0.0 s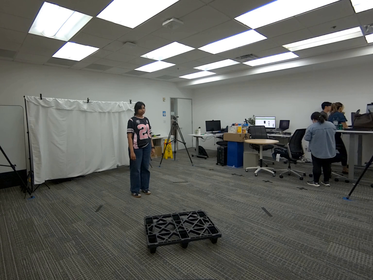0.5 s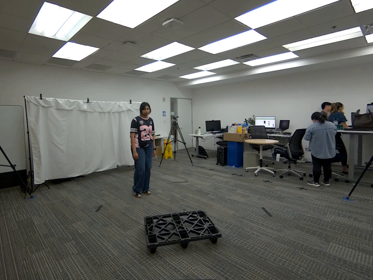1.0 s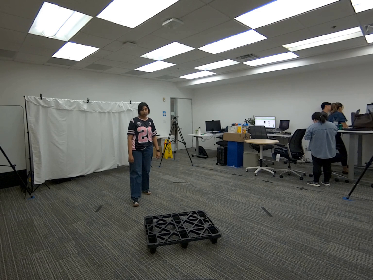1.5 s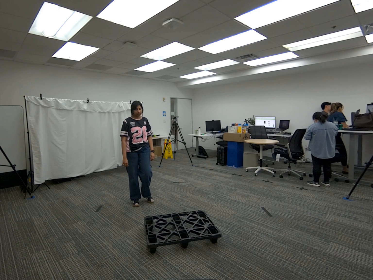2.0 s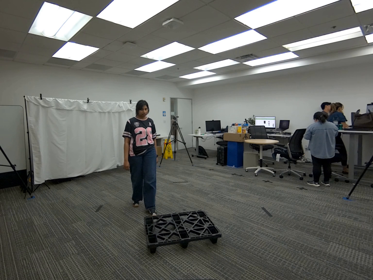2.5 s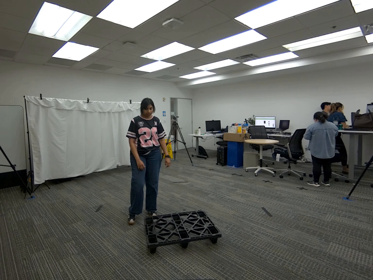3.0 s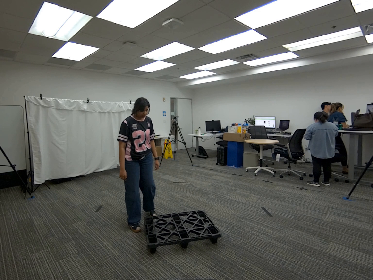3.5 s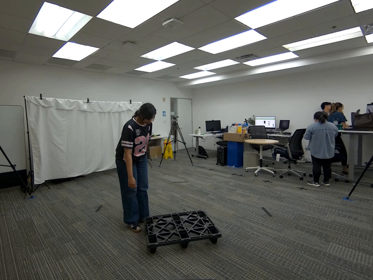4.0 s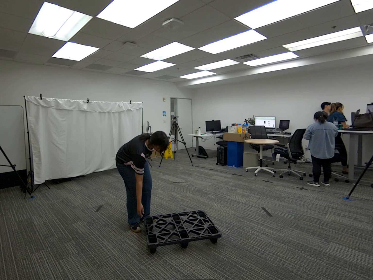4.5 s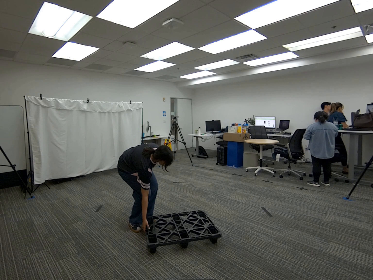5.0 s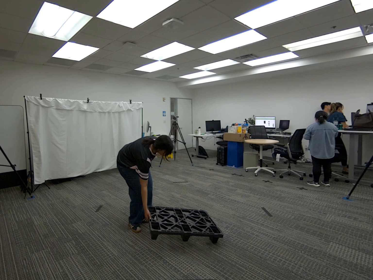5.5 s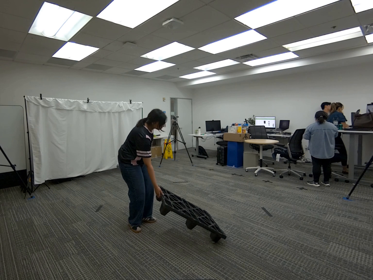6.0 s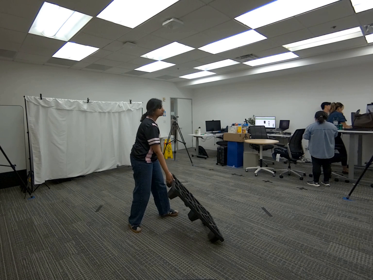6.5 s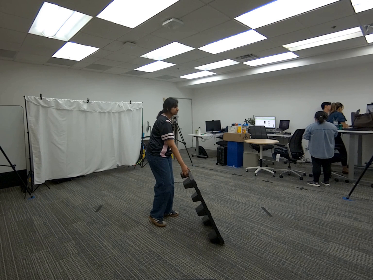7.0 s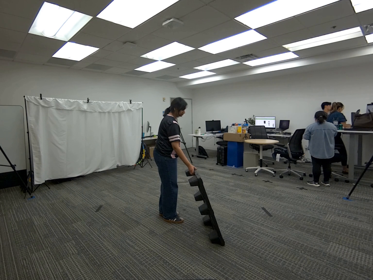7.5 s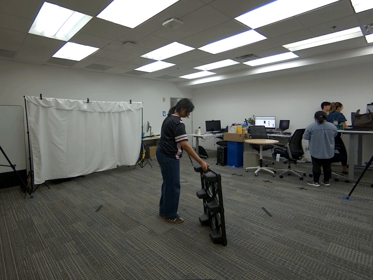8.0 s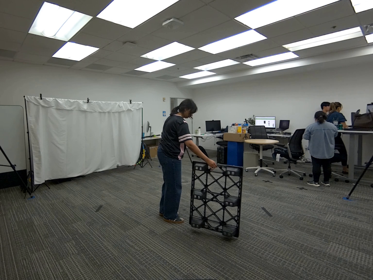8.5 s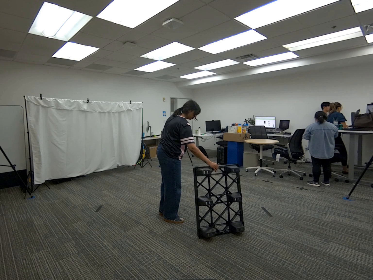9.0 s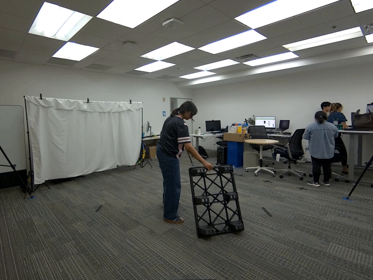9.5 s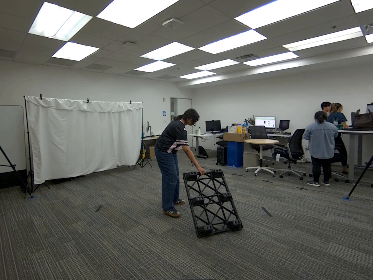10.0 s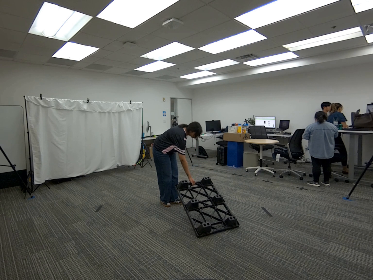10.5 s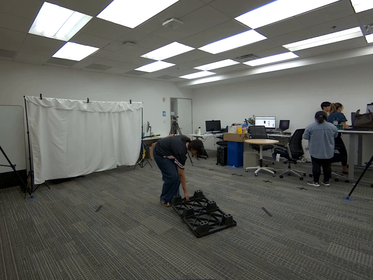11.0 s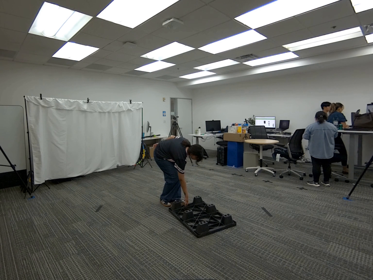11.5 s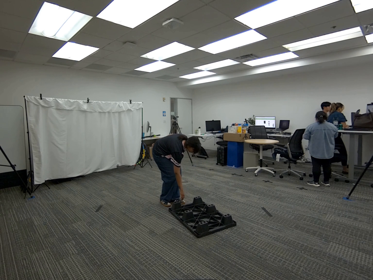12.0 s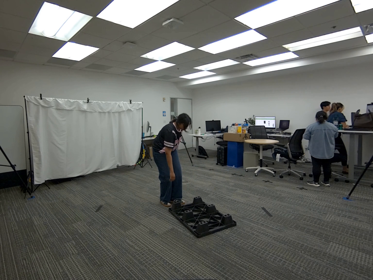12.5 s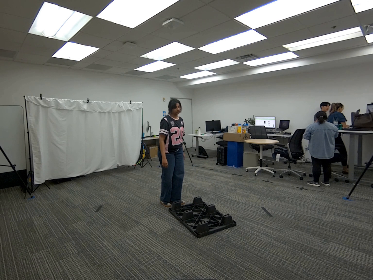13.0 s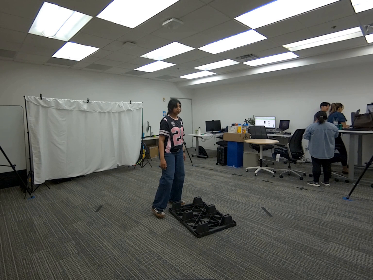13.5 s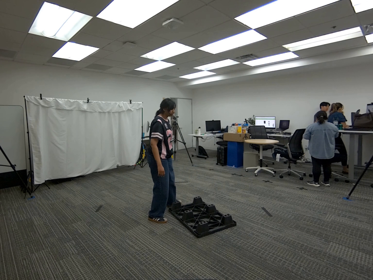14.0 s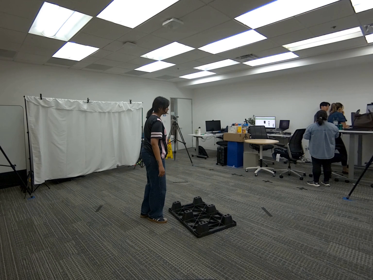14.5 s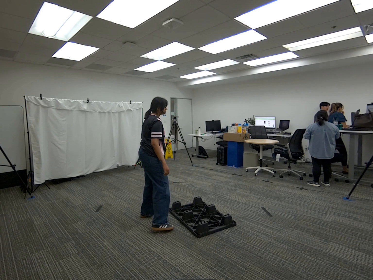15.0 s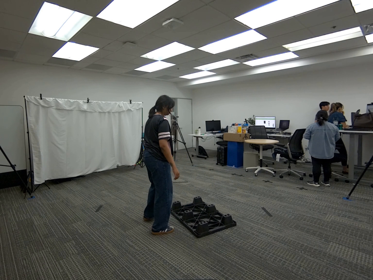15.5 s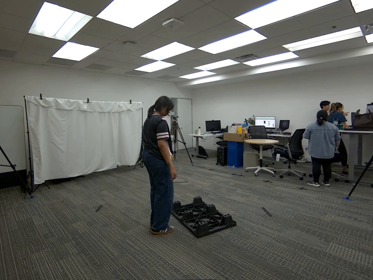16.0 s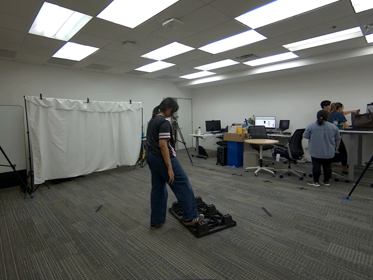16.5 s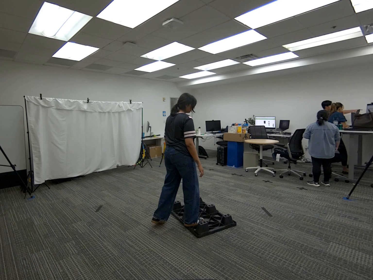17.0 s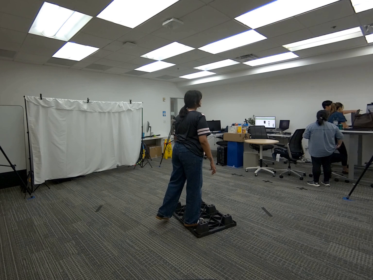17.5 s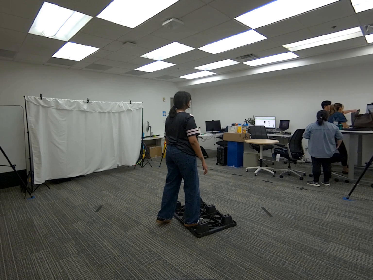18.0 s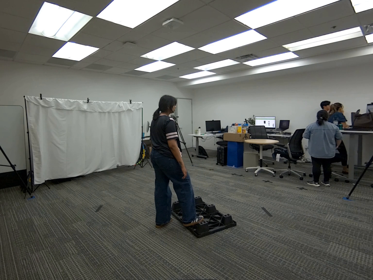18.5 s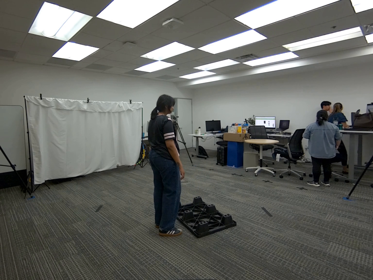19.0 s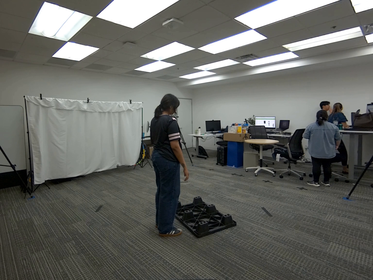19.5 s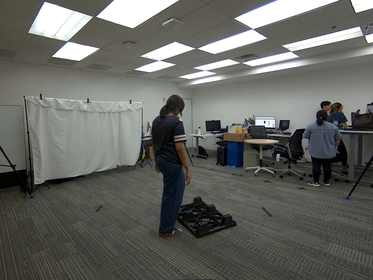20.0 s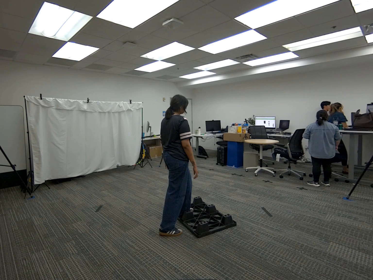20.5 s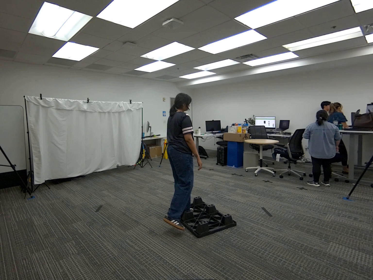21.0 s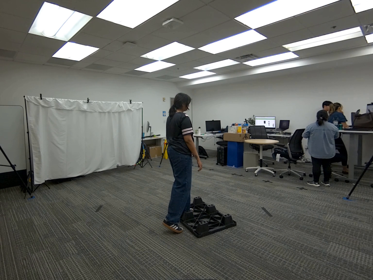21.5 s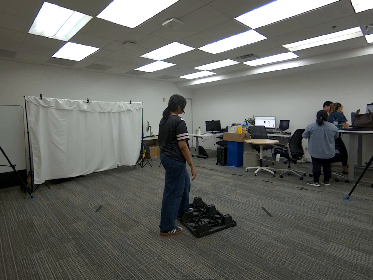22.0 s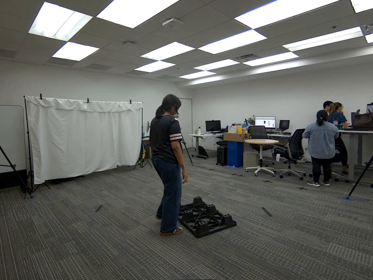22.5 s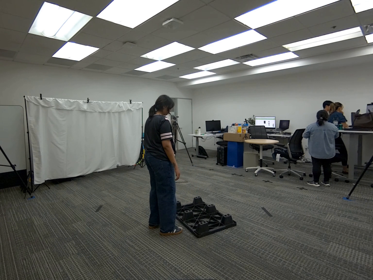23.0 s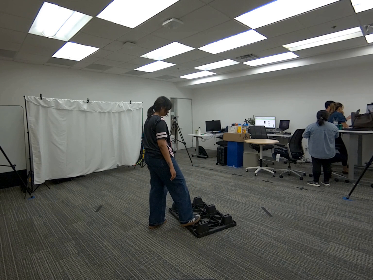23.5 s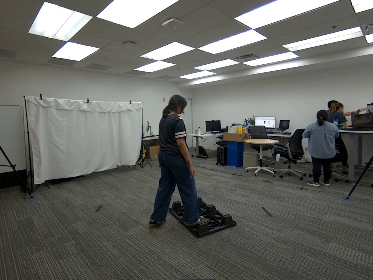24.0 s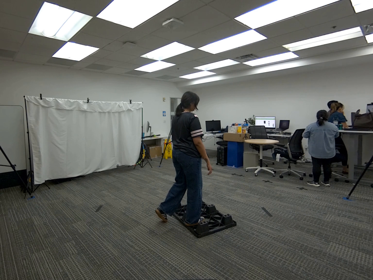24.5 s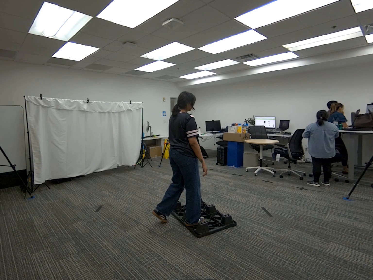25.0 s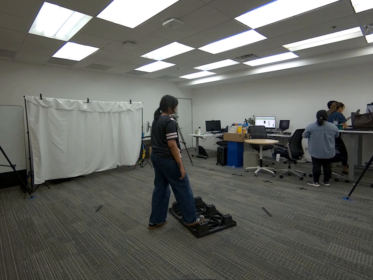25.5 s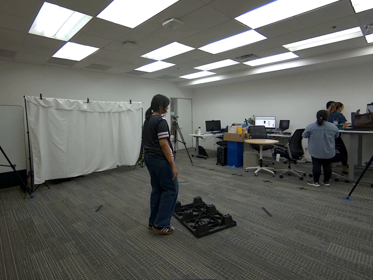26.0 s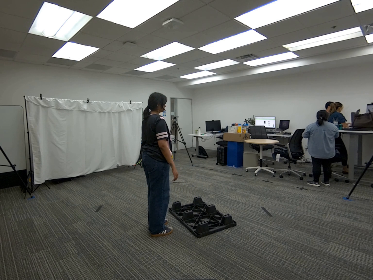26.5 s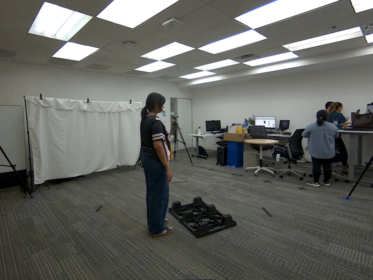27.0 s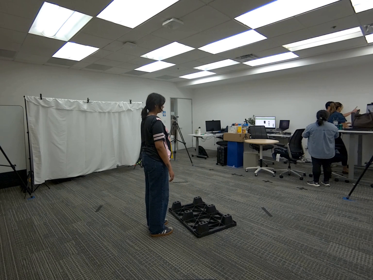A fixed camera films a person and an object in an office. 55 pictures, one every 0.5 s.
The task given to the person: Walk over to the black platform on the ground and flip the platform over and step onto the platform and step off the platform using one foot at a time.
